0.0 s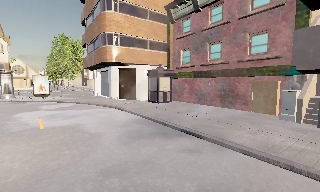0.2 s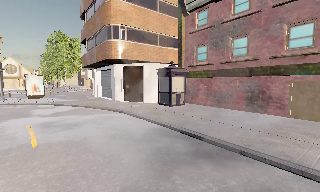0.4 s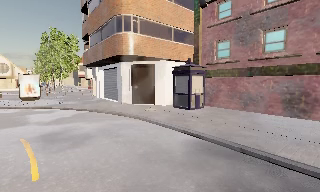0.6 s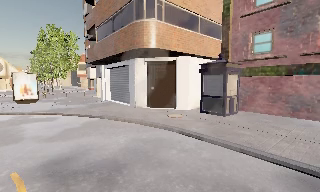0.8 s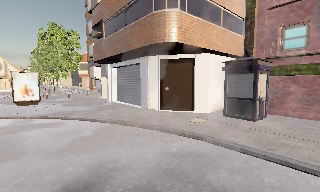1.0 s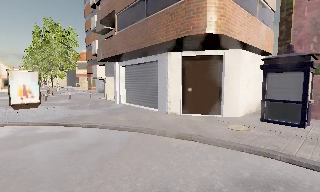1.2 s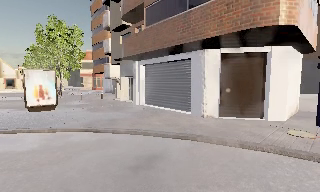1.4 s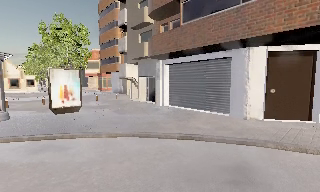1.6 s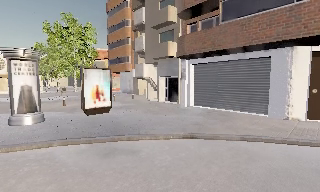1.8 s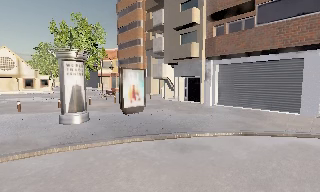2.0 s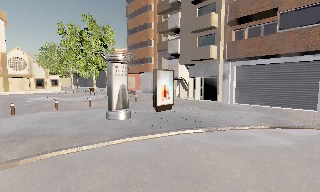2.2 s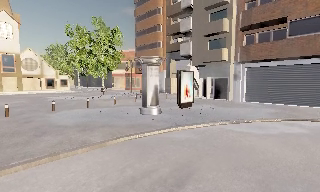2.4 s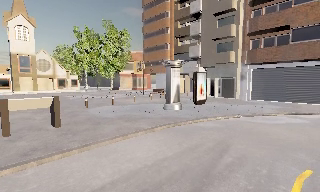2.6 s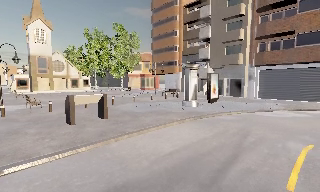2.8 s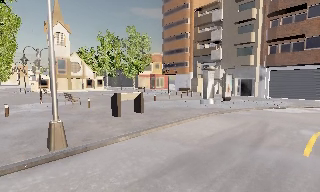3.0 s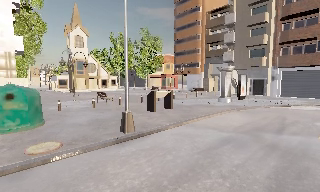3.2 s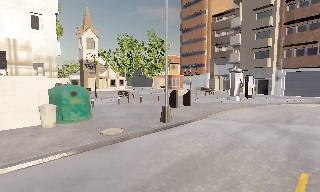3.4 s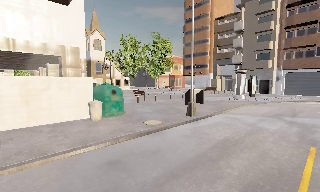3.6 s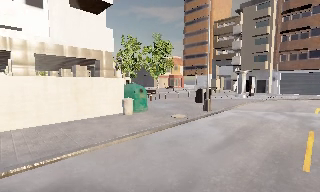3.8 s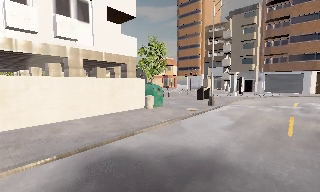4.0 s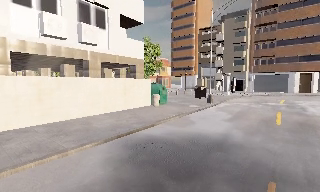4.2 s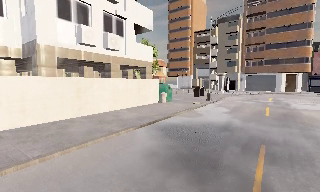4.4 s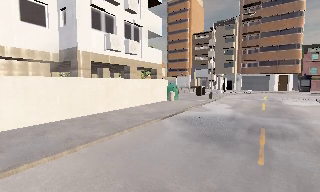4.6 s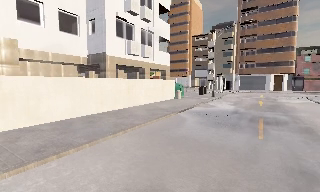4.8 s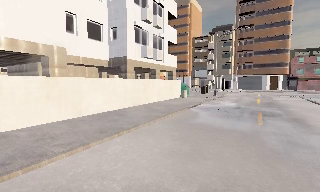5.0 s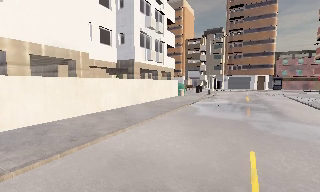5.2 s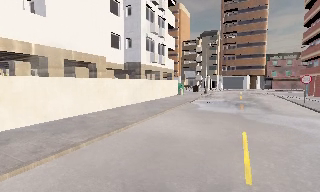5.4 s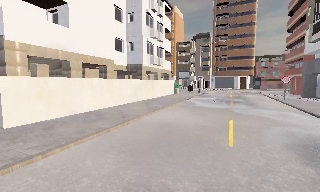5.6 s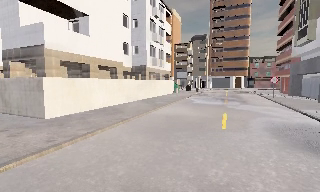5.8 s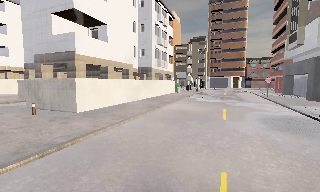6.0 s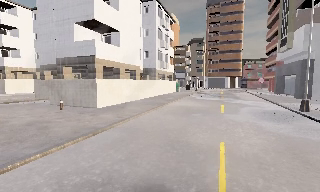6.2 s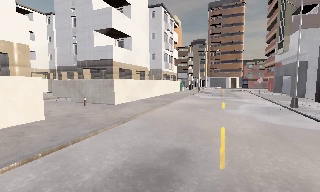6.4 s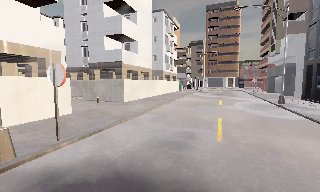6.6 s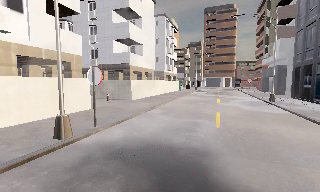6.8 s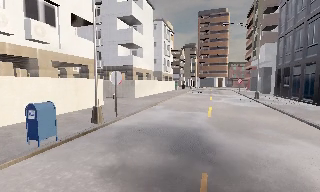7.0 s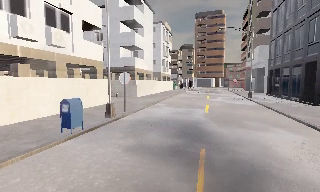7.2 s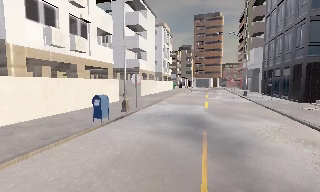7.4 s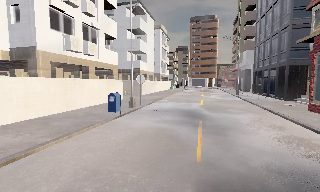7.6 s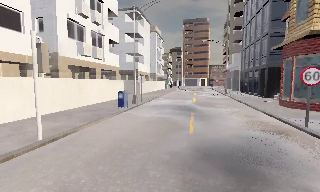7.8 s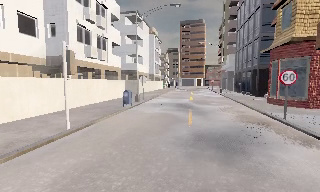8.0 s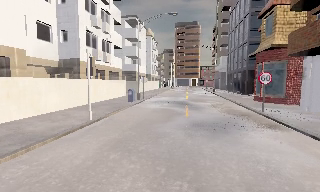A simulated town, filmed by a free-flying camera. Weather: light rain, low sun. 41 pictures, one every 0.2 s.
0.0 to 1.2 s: The camera travels to its left and forward, about 11 m, so close, fixed things drift to the right.
1.2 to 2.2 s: The camera travels to its left, about 9 m, so close, fixed things drift to the right.
2.2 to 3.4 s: The camera travels to its left and backward, about 11 m, so close, fixed things drift to the right.
3.4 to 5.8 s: The camera pans to its right, which is clockwise from overhead, by about 25 degrees. It travels backward and to its left, about 20 m, so what stands in front gets smaller.
5.8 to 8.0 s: The camera pans to its right, which is clockwise from overhead, by about 10 degrees. It travels backward, about 18 m, so what stands in front gets smaller.
The film runs backward here.
